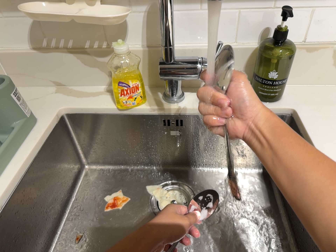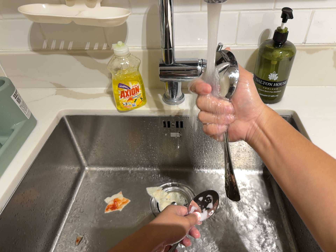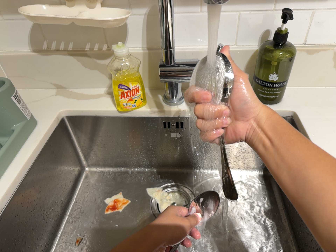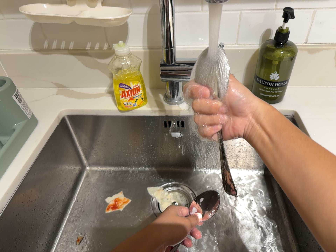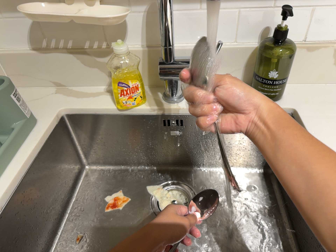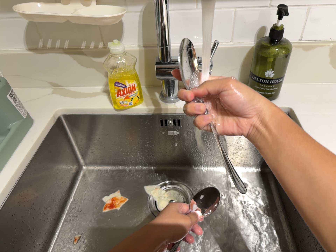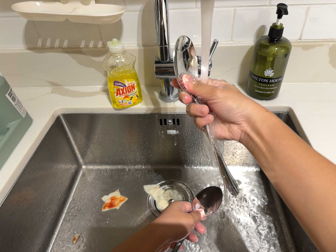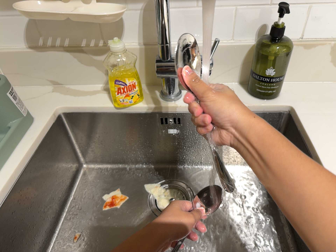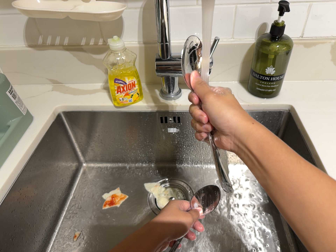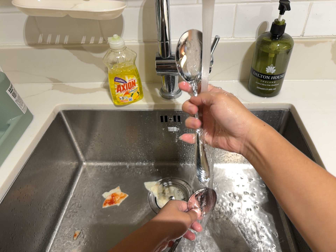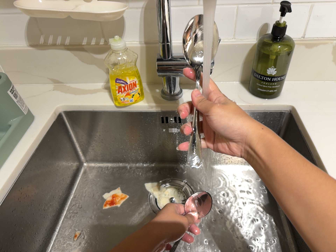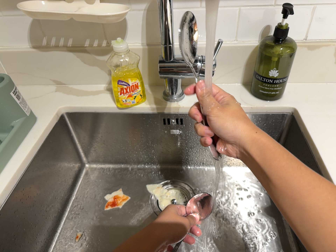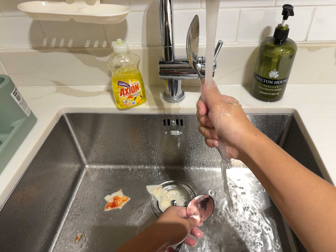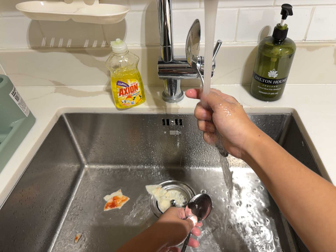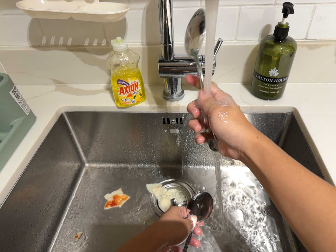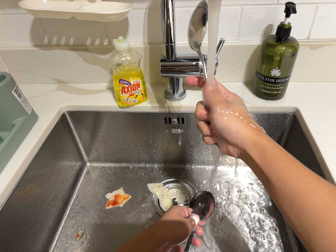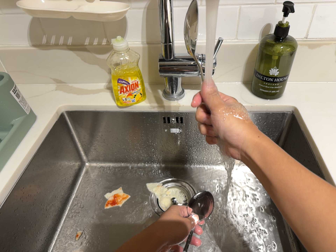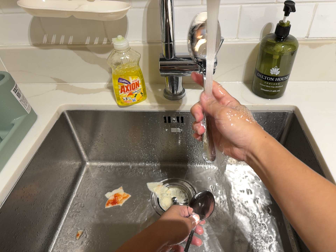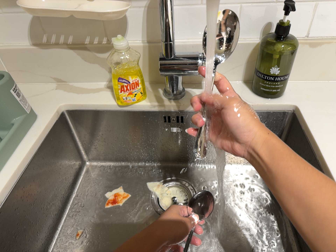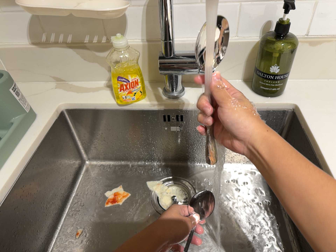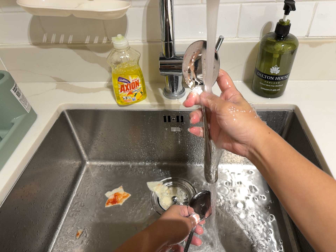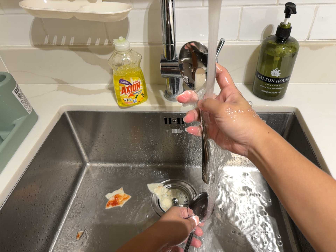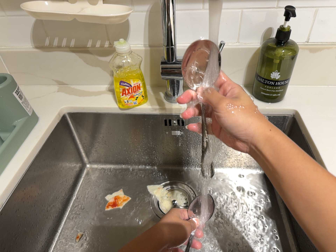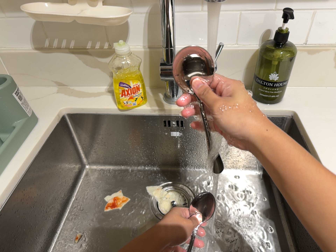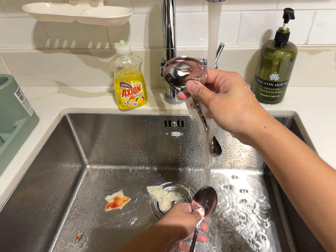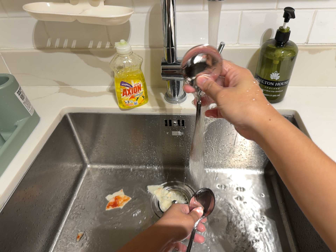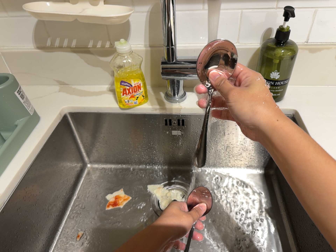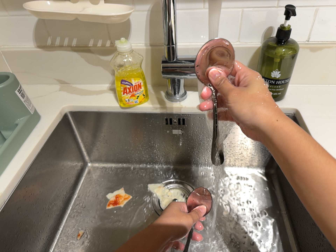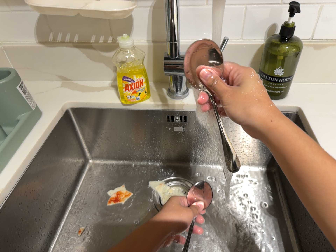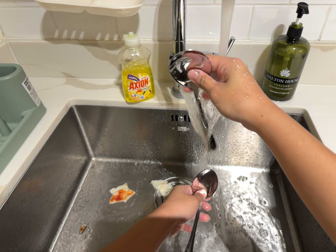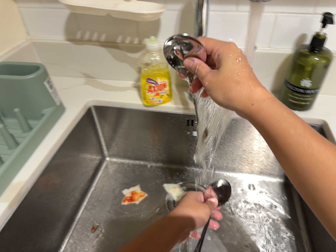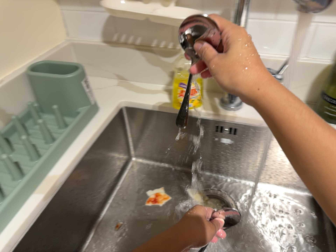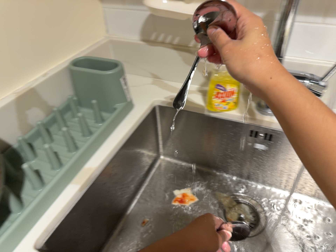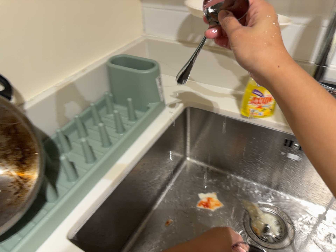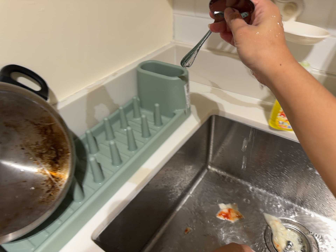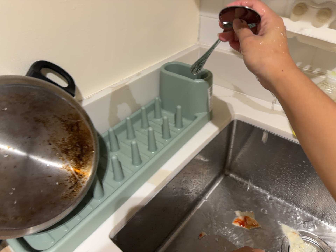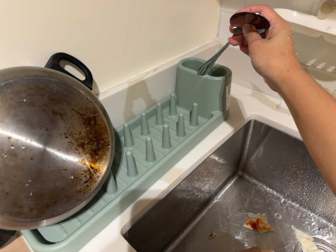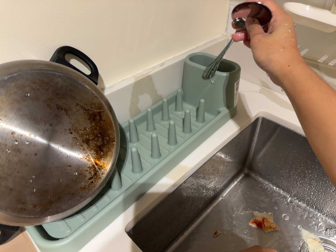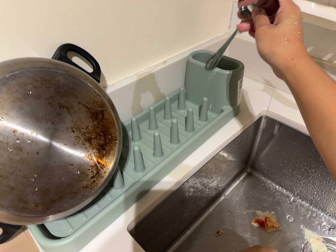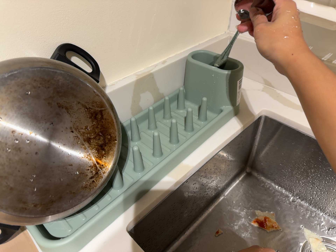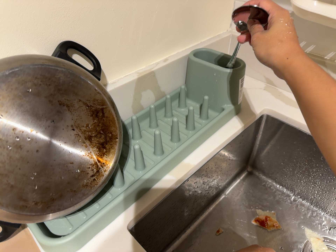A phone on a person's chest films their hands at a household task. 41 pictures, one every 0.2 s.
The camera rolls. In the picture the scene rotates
clockwise.
The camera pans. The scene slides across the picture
to the right.
0.0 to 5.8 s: The camera shifts only a little, or ends up much as it began.
5.8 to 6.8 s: The scene slides to the right, as the camera pans about 20 degrees to its left. It travels to its left, about 10 cm, so close, fixed things drift to the right. It rolls about its line of sight by about 20 degrees, and the scene rotates clockwise.
6.8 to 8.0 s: The camera shifts only a little, or ends up much as it began.
The film runs forward here.
